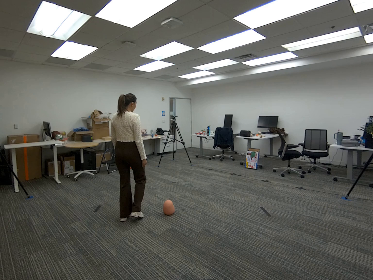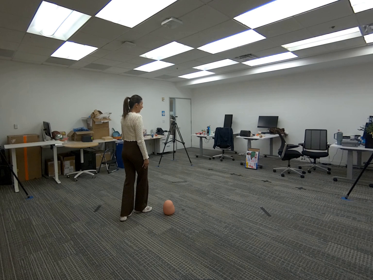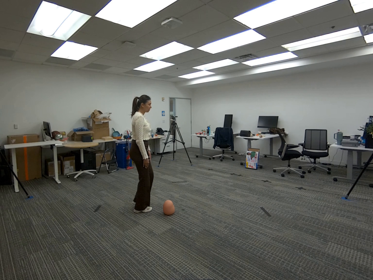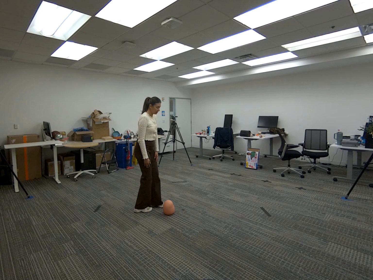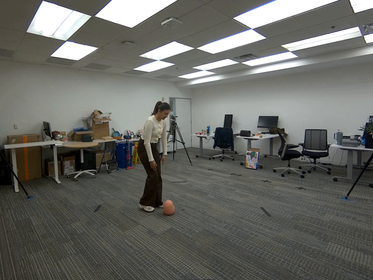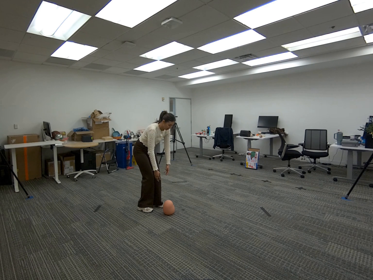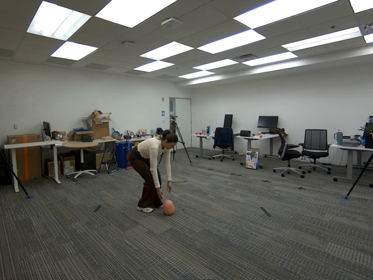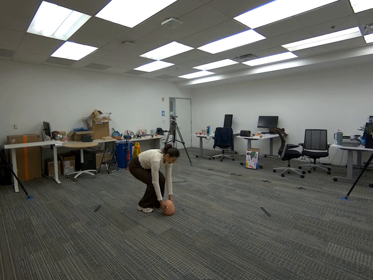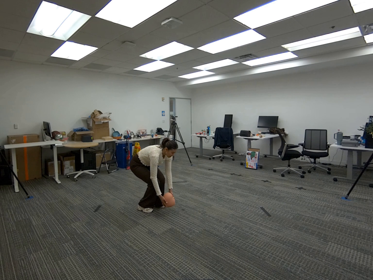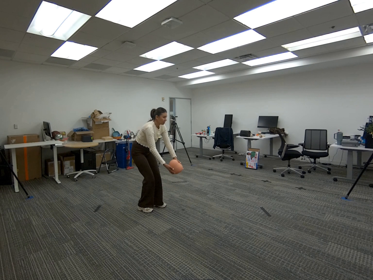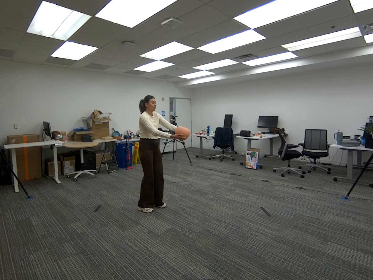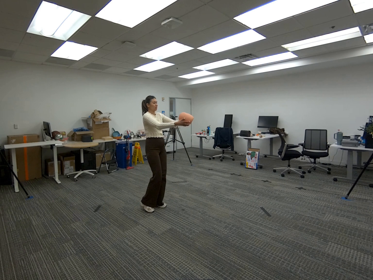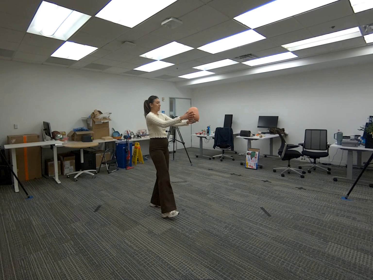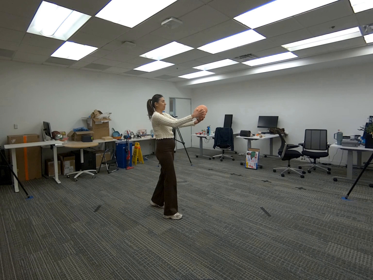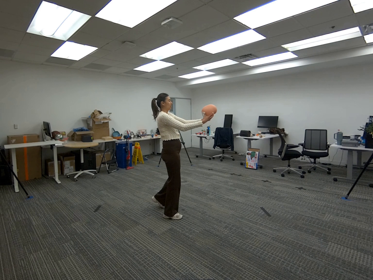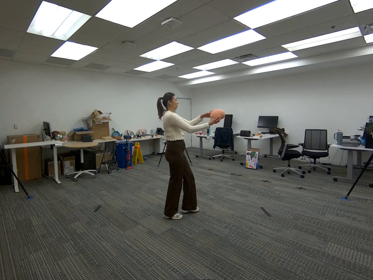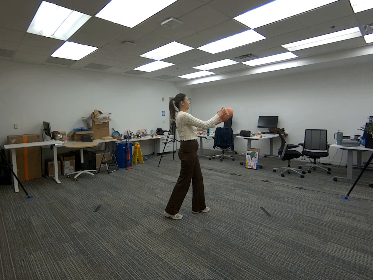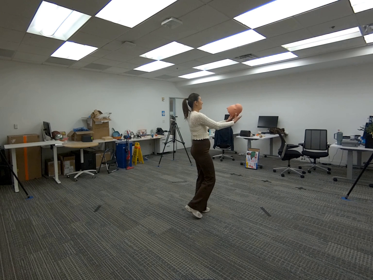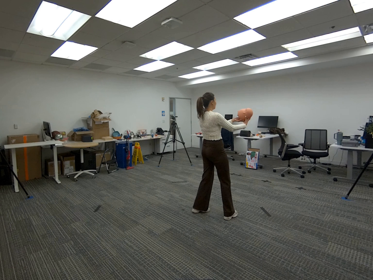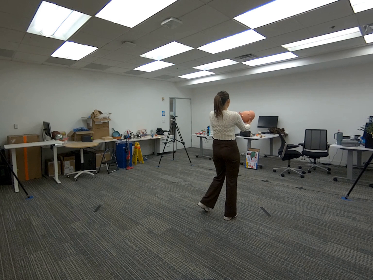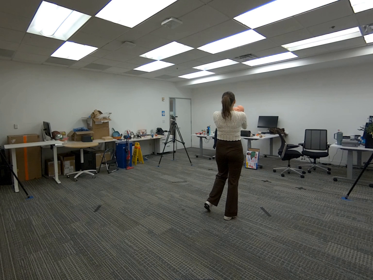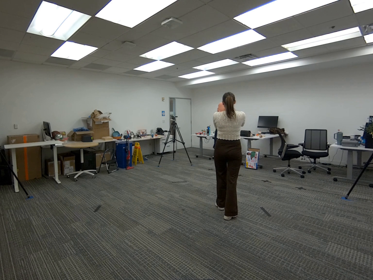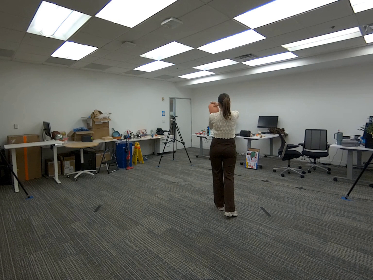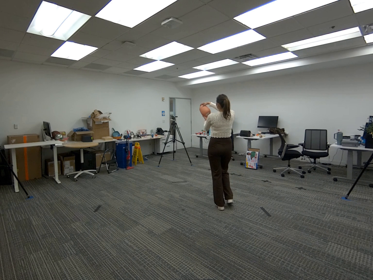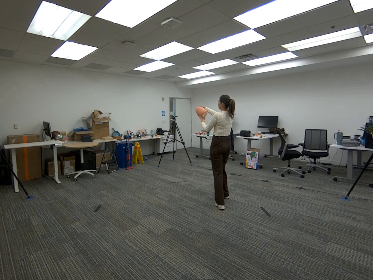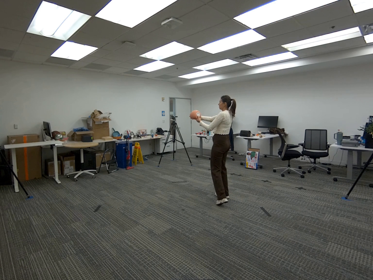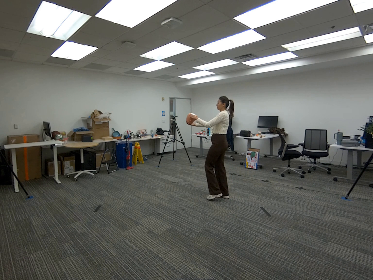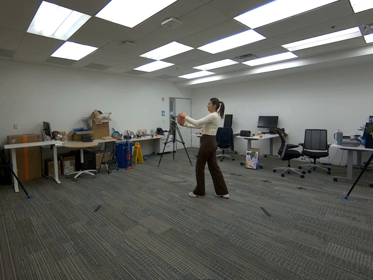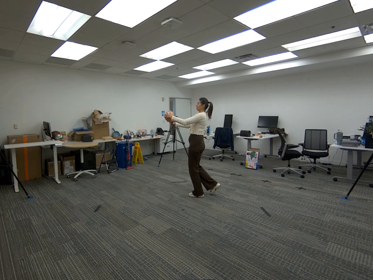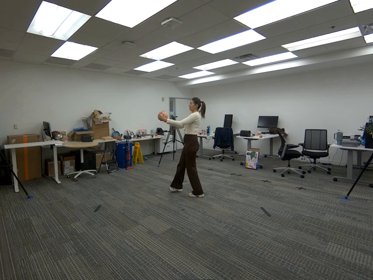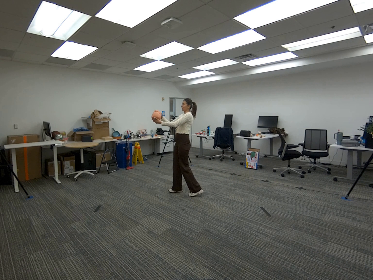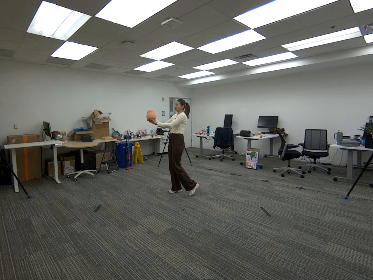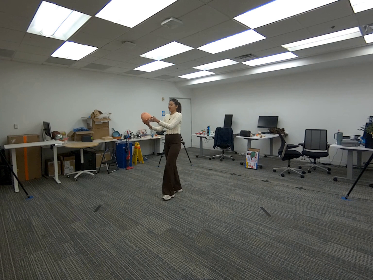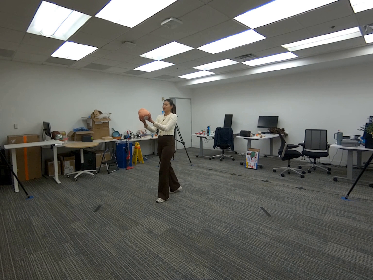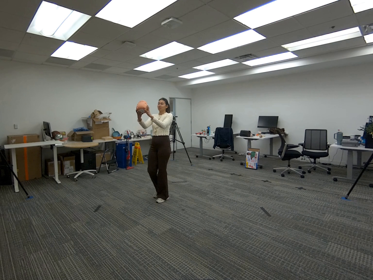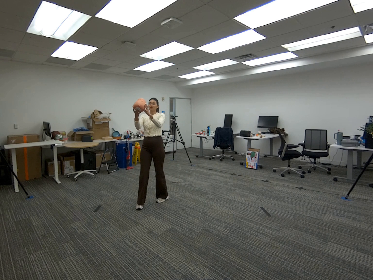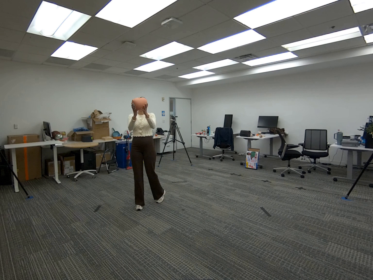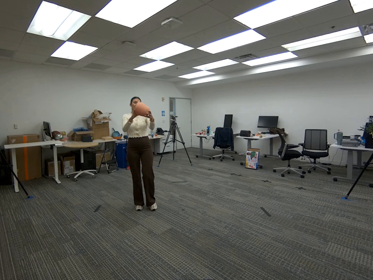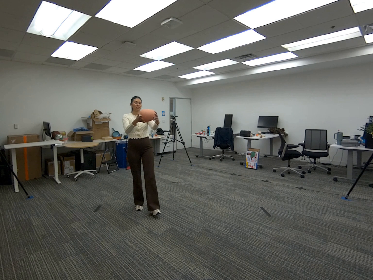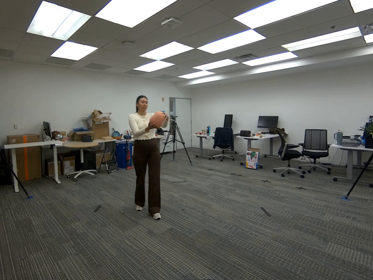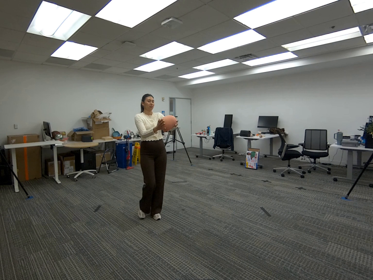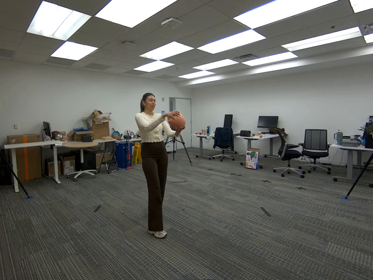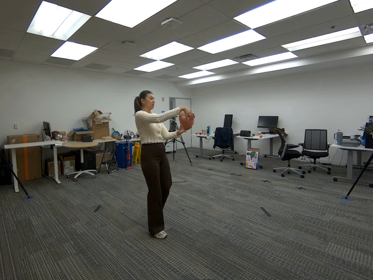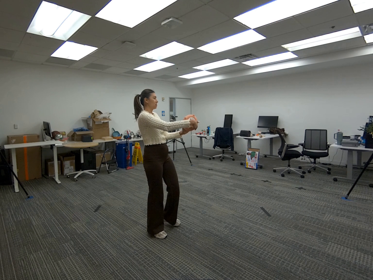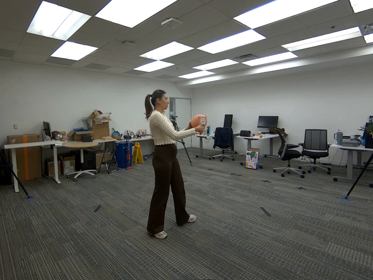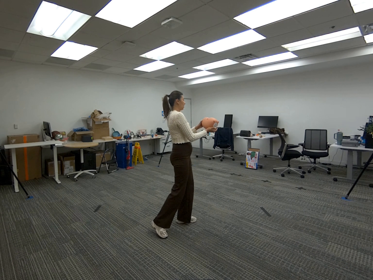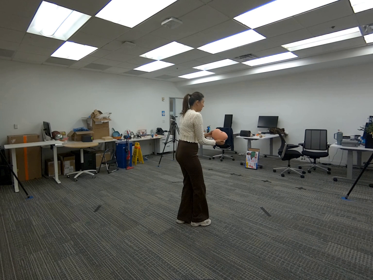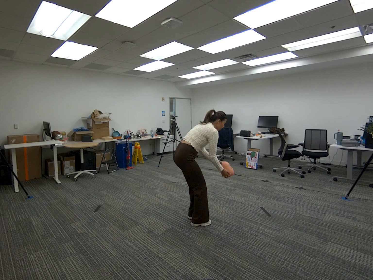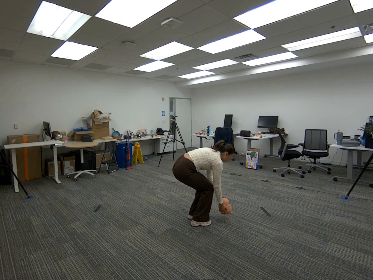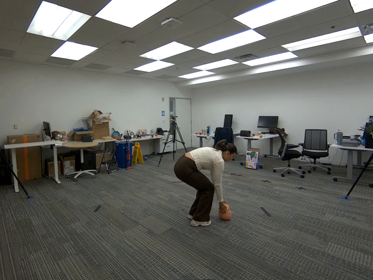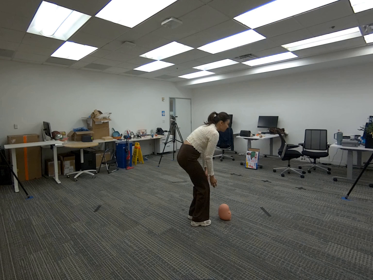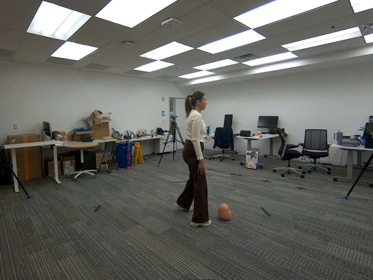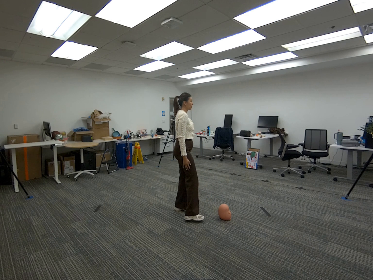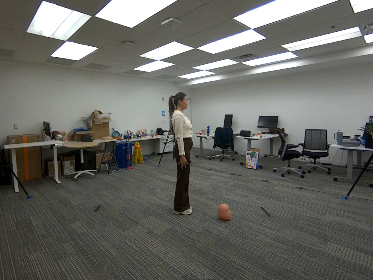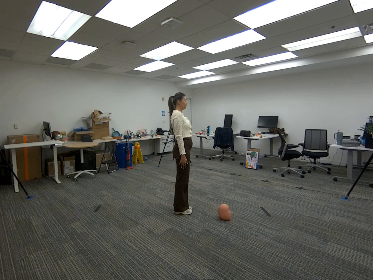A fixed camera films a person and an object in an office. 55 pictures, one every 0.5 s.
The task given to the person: Walk over to the potato light and pick it up from the floor. Rotate the potato with both hands as you walk in a circle. Place the potato light back on the floor.
